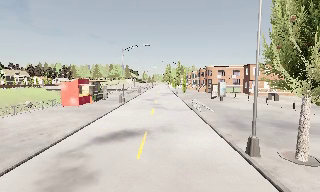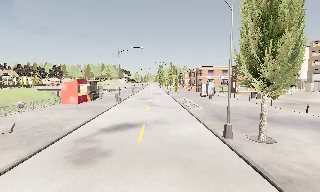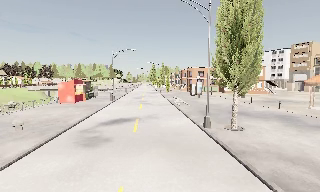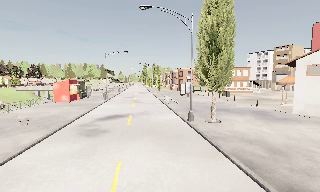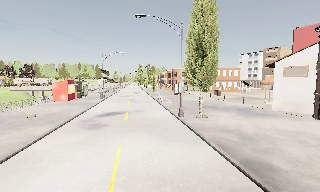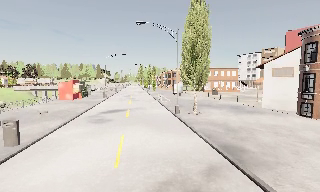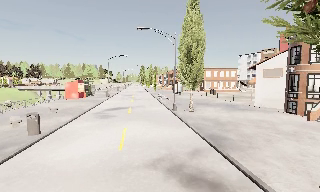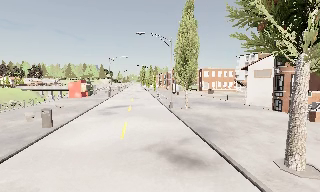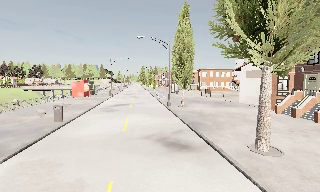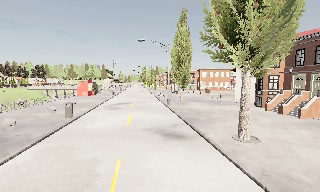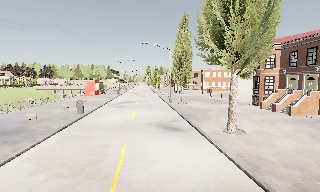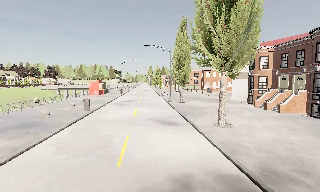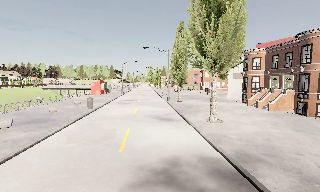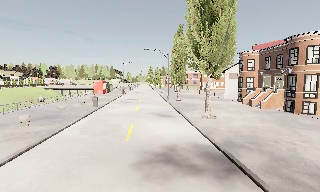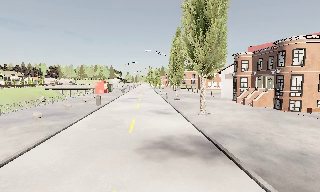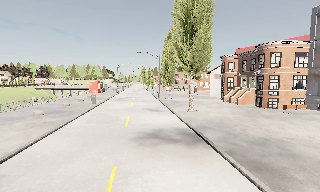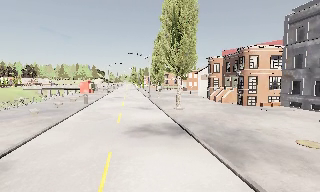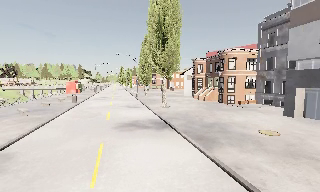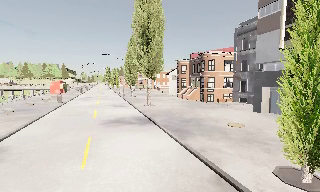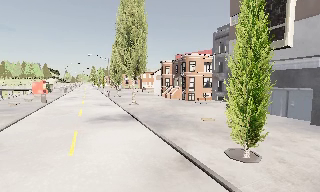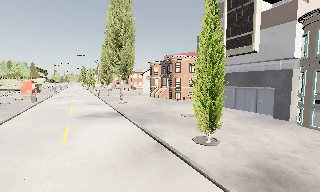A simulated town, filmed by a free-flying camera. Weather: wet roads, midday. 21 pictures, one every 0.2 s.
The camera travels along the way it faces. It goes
backward.
0.0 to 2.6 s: The camera travels backward, about 18 m, so what stands in front gets smaller.
2.6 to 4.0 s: The scene slides to the left, as the camera pans about 20 degrees to its right. It travels backward, about 9 m, so what stands in front gets smaller.
The film runs backward here.
